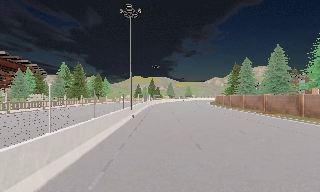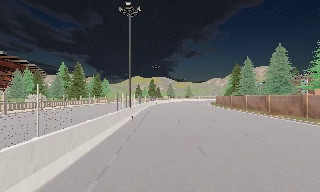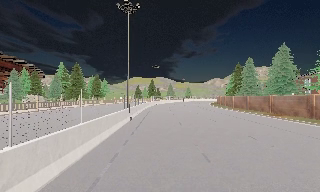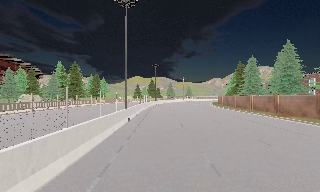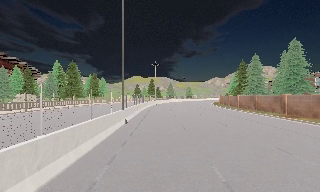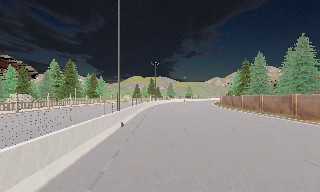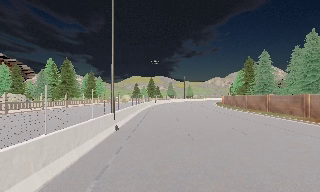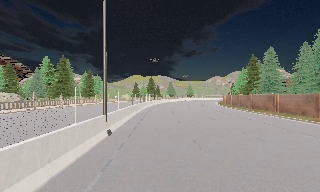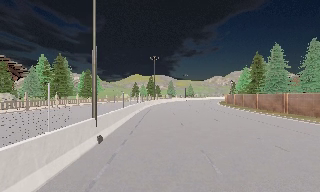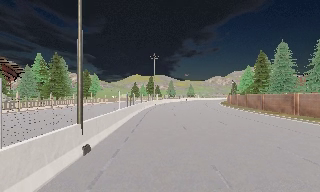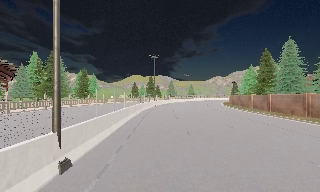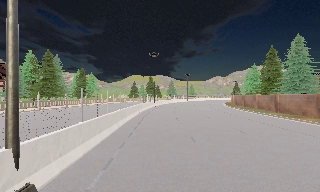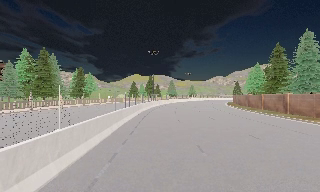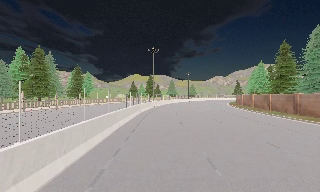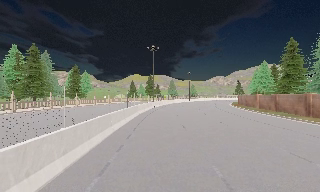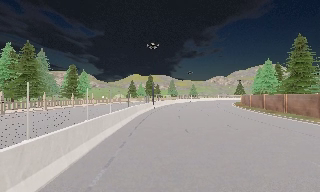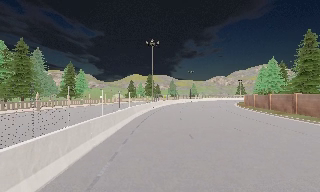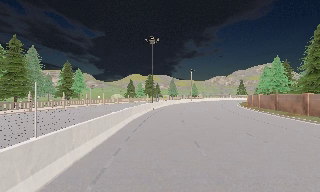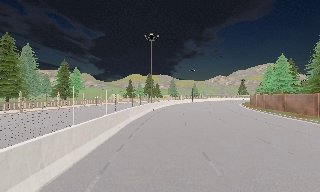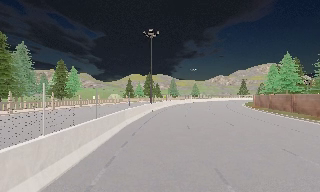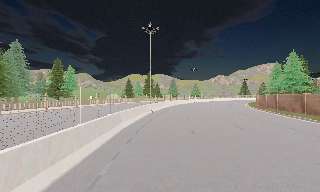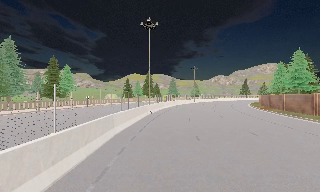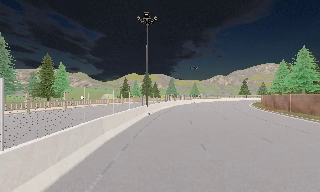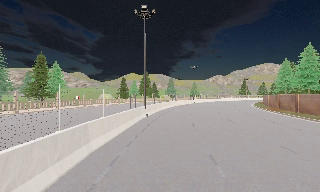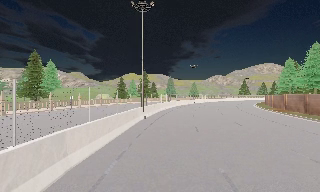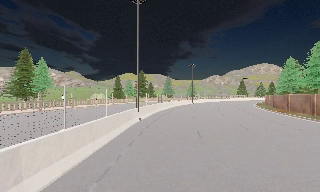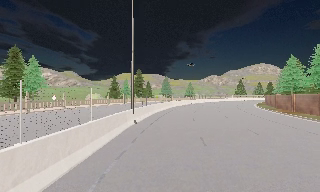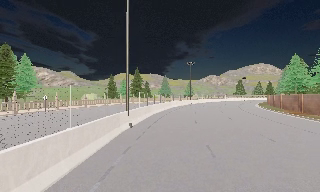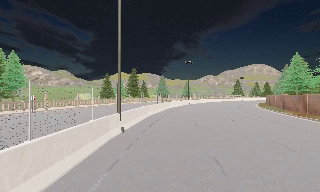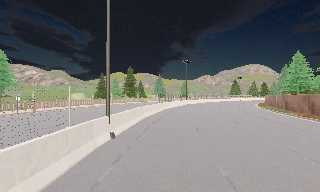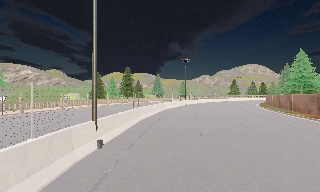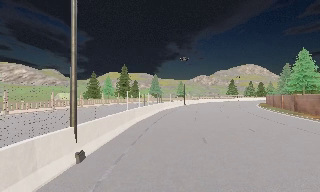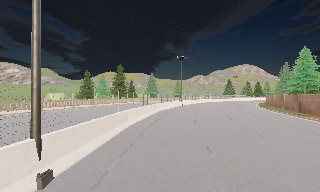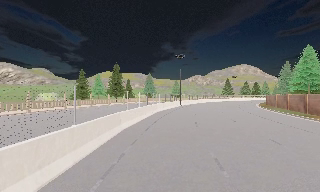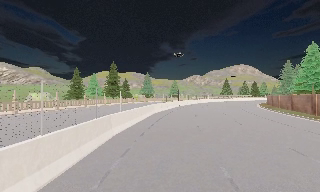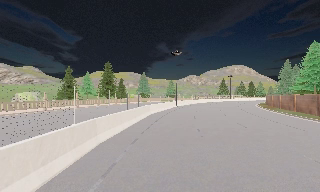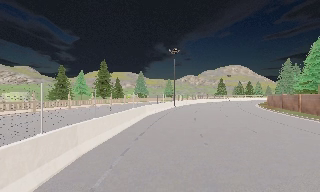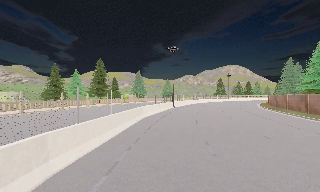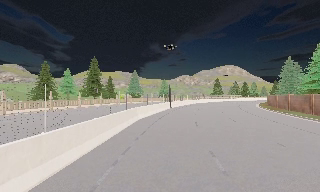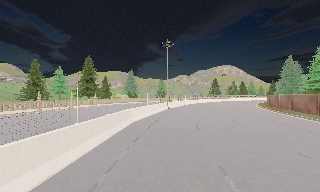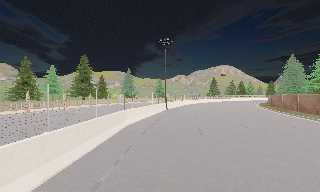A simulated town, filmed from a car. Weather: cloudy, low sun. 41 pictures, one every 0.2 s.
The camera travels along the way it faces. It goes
forward.
0.0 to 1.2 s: The camera travels forward, about 7 m, so what stands in front looms larger. It gains speed.
1.2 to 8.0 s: The camera pans to its right, which is clockwise from overhead, by about 15 degrees. It travels forward, about 50 m, so what stands in front looms larger.
The film runs forward here.
